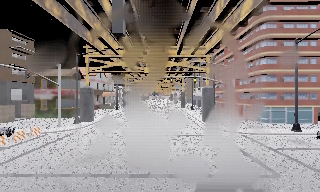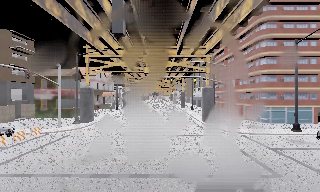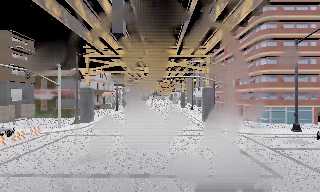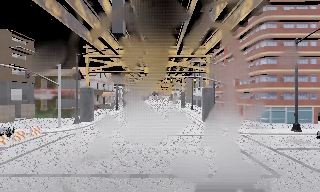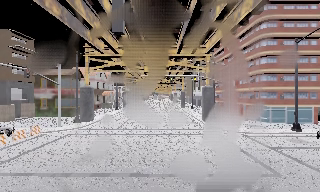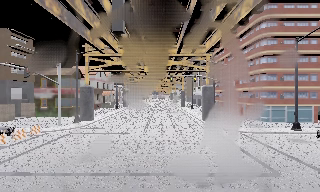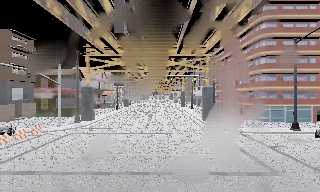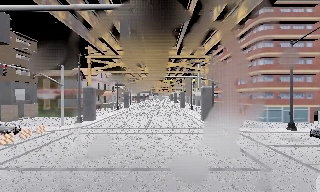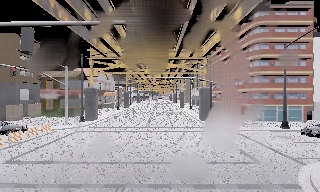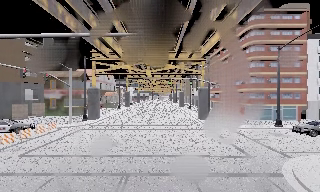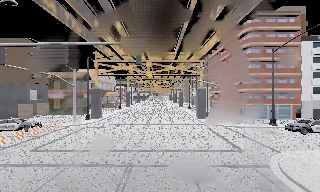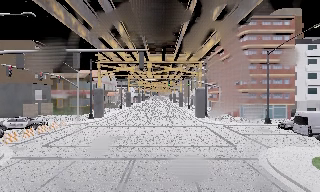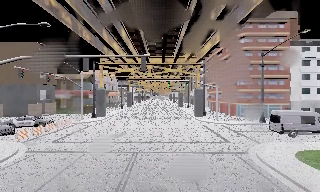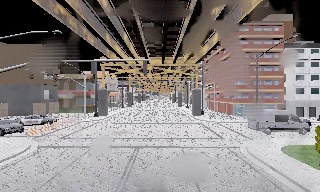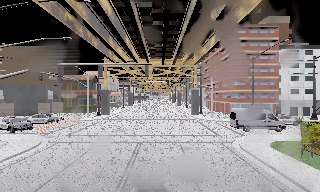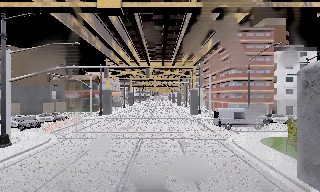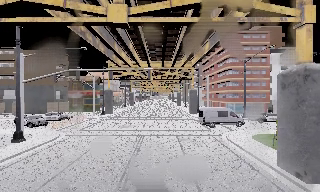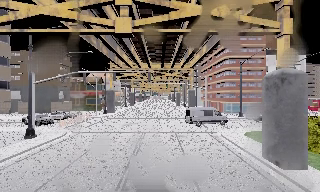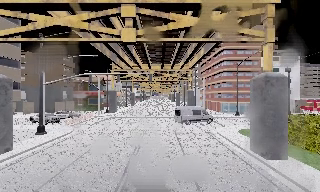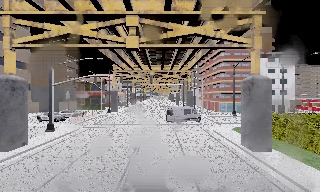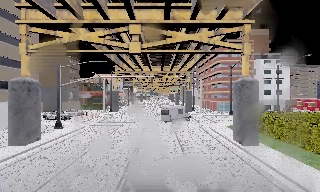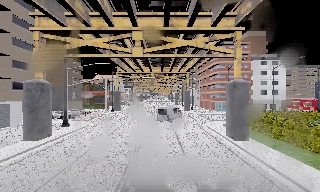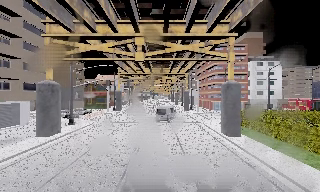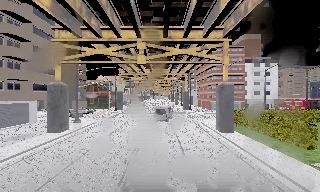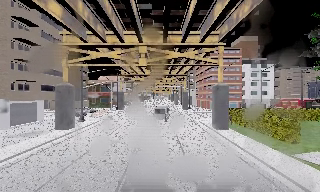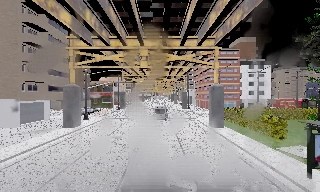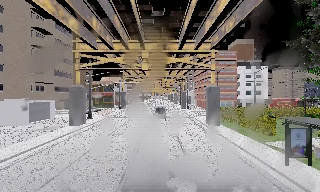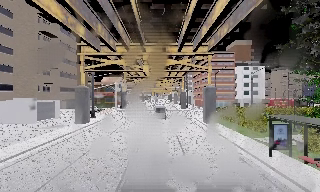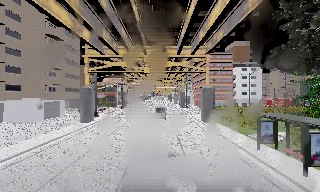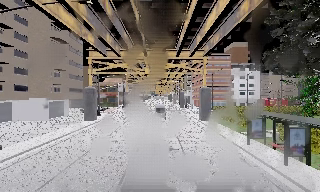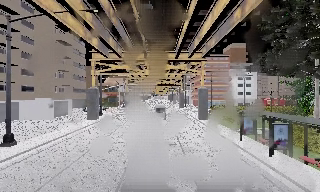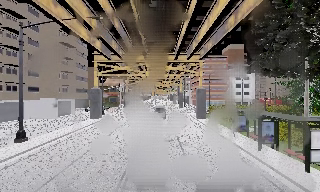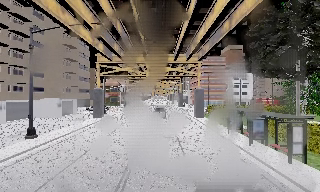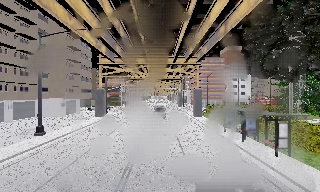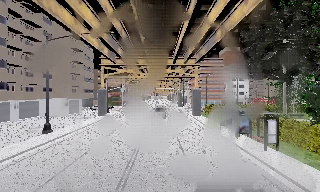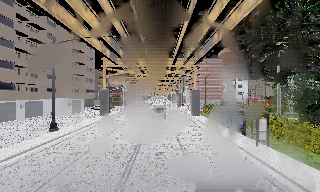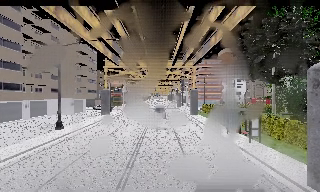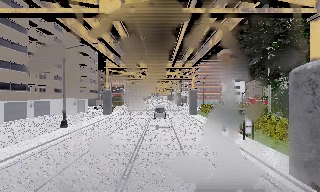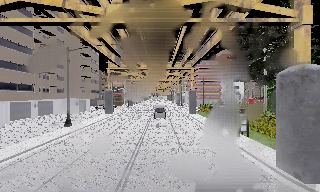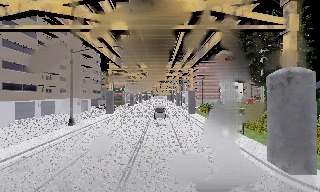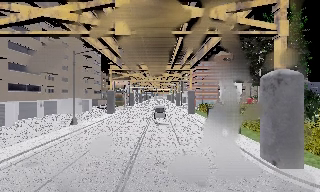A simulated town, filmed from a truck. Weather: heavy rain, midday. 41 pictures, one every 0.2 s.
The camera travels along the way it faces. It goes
backward.
0.0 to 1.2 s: The camera shifts only a little, or ends up much as it began.
1.2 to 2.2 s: The camera travels backward, about 4.5 m, so what stands in front gets smaller. It gains speed.
2.2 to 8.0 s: The camera travels backward, about 35 m, so what stands in front gets smaller.
The film runs backward here.
